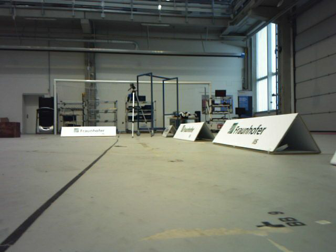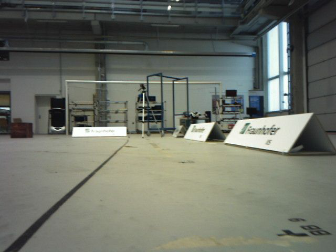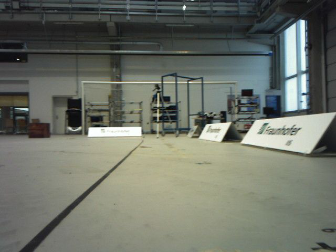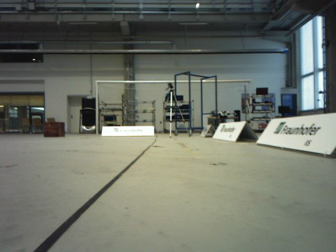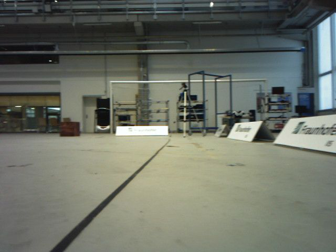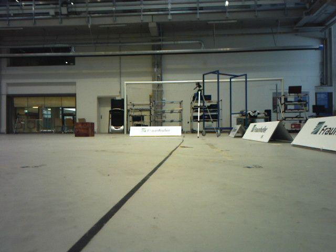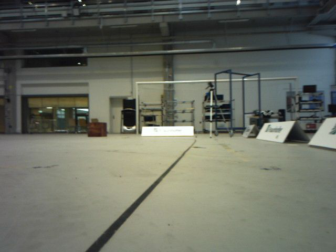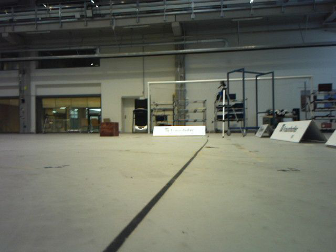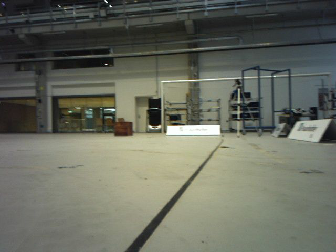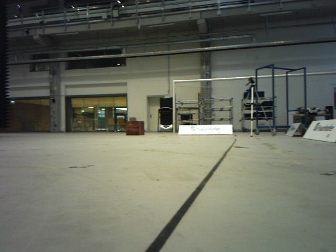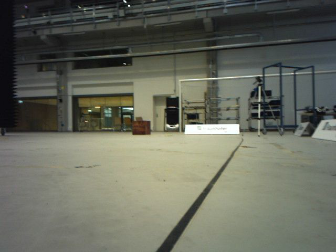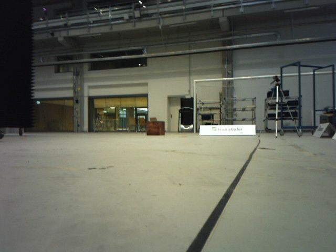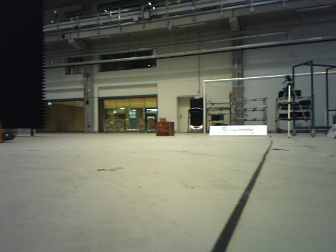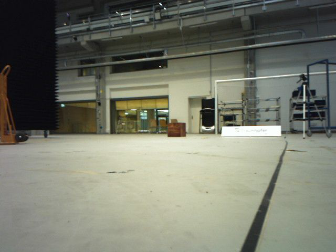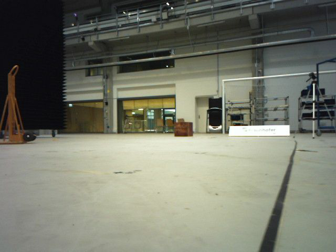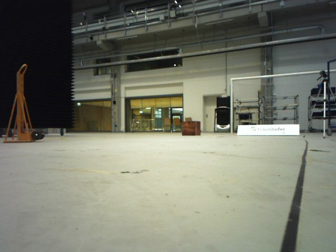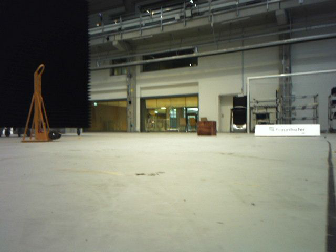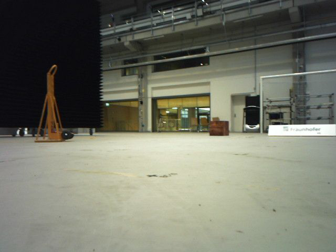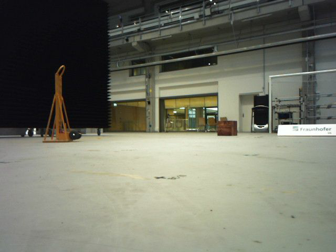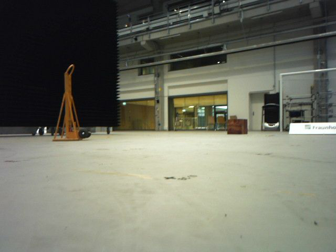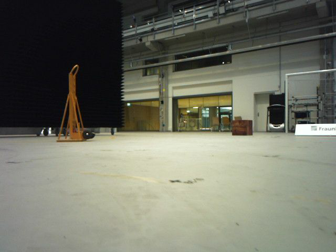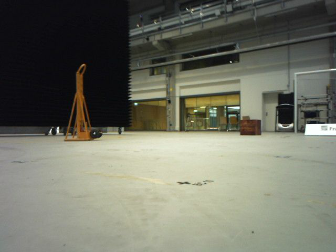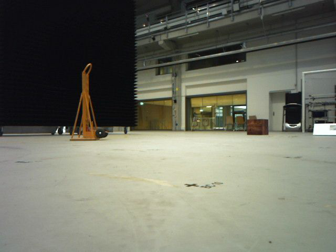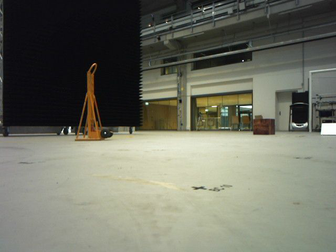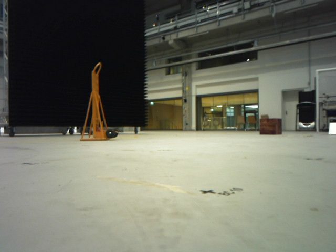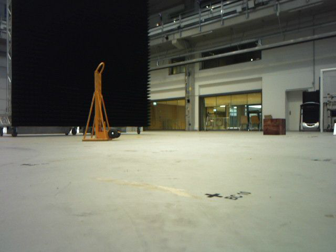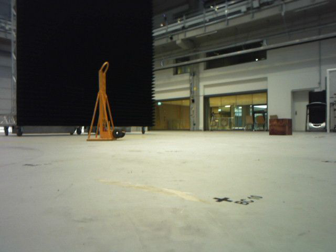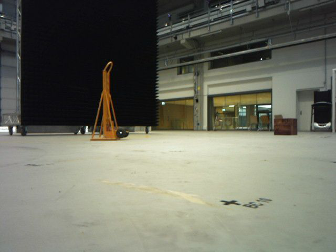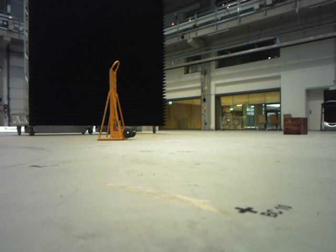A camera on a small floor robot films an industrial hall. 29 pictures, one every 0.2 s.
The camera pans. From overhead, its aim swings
counterclockwise.
The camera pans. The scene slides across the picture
to the right.
0.0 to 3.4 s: The scene slides to the right, as the camera pans about 40 degrees to its left. It travels forward, about 0.6 m.
3.4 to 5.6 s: The camera pans to its left, which is counterclockwise from overhead, by about 15 degrees. It travels forward, about 0.4 m, so what stands in front looms larger.
The film runs forward here.
